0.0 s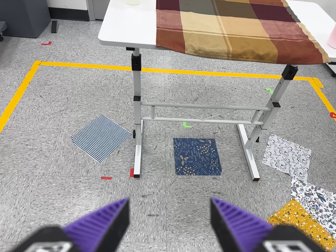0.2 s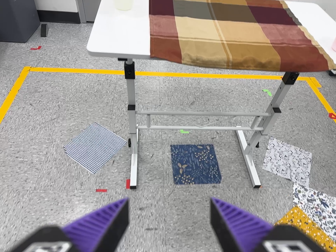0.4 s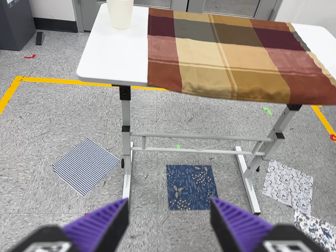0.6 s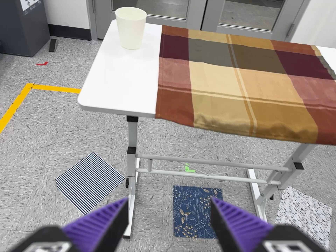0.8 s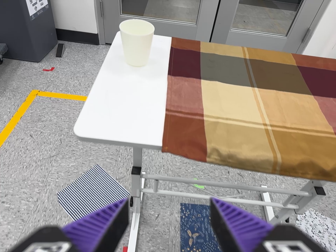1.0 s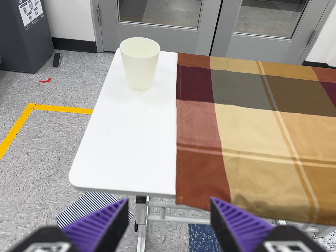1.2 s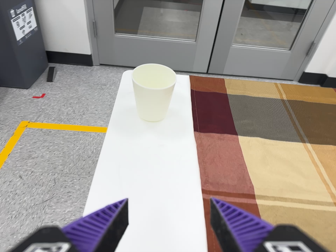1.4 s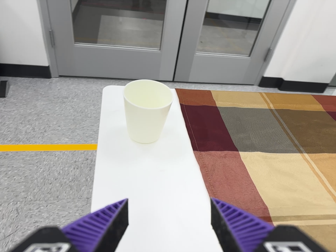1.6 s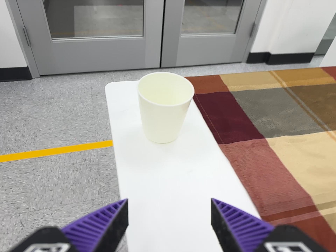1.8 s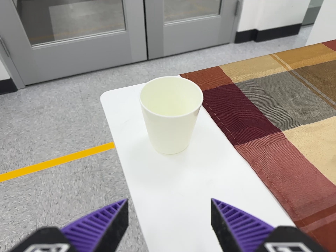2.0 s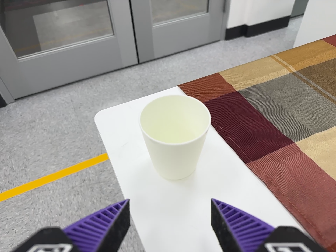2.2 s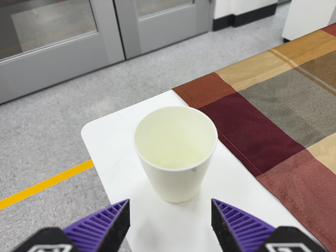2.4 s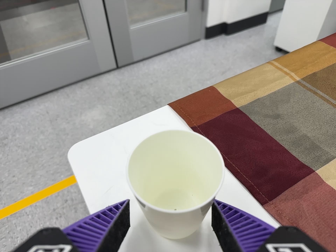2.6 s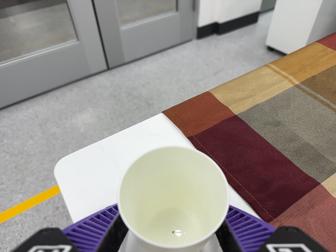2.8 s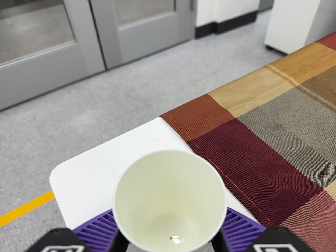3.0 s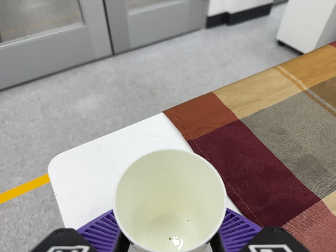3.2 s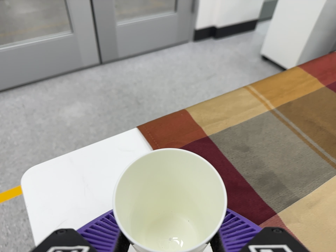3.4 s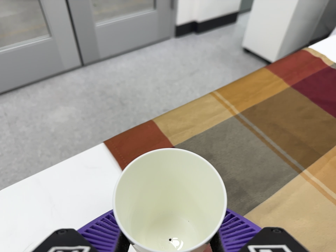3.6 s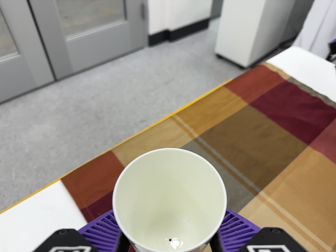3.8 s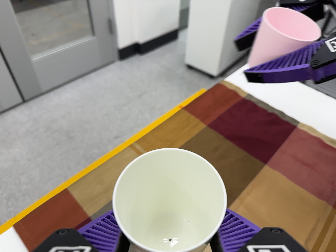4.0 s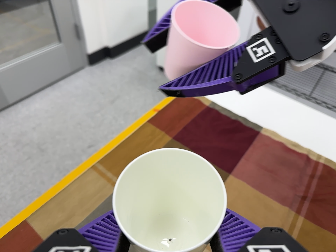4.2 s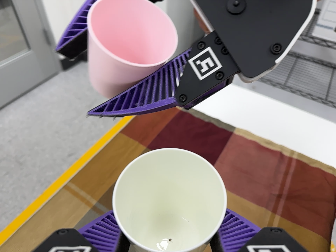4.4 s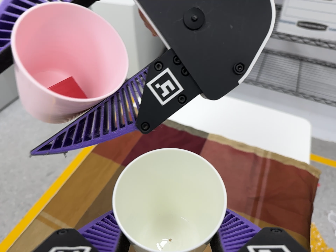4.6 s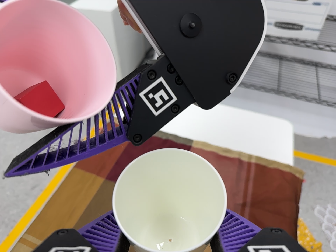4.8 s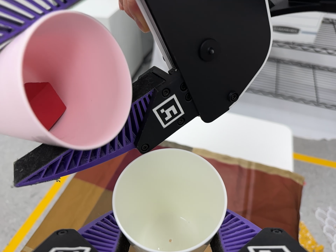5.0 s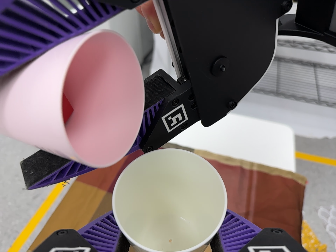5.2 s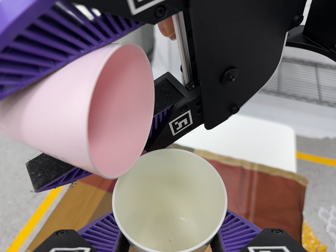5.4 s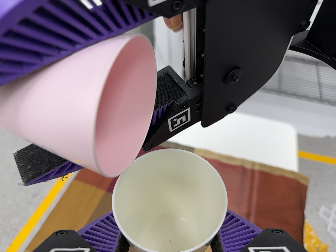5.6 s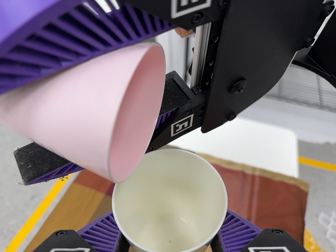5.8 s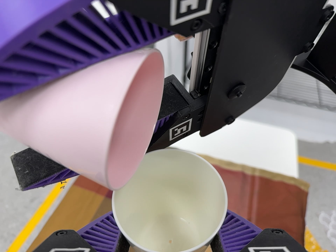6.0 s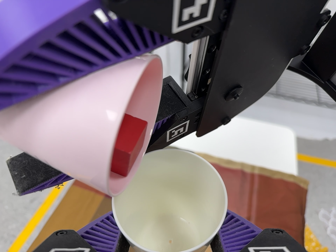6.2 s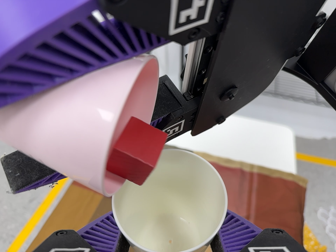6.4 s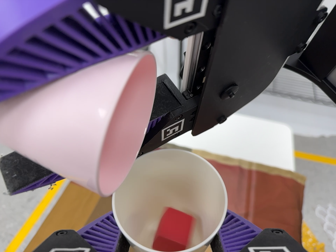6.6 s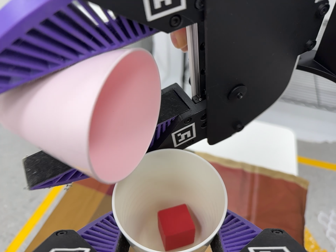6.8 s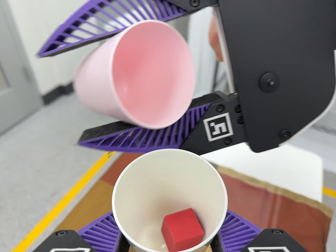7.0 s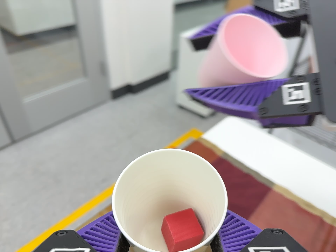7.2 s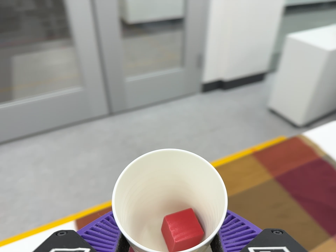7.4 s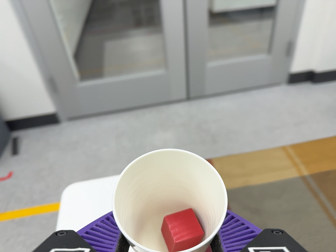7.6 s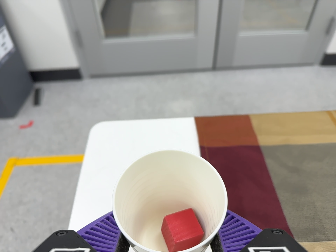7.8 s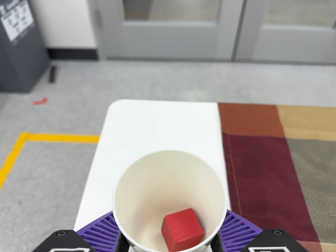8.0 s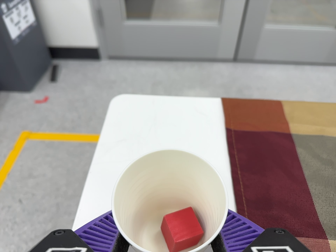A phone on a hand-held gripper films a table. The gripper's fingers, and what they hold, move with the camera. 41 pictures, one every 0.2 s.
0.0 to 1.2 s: The camera travels forward and toward the top of its view, about 50 cm, so what stands in front looms larger.
1.2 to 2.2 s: The camera pans to its right by about 15 degrees. It travels forward, to its left and toward the top of its view, about 26 cm, so what stands in front looms larger. It rolls about its line of sight by about 25 degrees, and the scene rotates counterclockwise.
2.2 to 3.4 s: The camera travels toward the top of its view and to its right, about 10 cm, so close, fixed things drift downward.
3.4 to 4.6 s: The camera swings to its right by about 25 degrees, and the scene slides to the left. It travels toward the top of its view and to its right, about 22 cm, so close, fixed things drift downward. It rolls about its line of sight by about 25 degrees, and the scene rotates counterclockwise.
4.6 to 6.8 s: The camera shifts only a little, or ends up much as it began.
6.8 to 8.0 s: The scene slides to the right, as the camera pans about 50 degrees to its left. It travels toward the bottom of its view and to its left, about 24 cm, so close, fixed things drift upward. It rolls about its line of sight by about 40 degrees, and the scene rotates clockwise.
The film runs forward here.
